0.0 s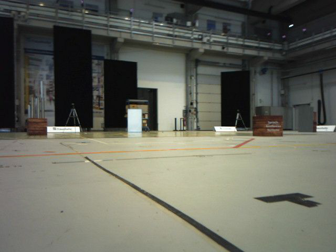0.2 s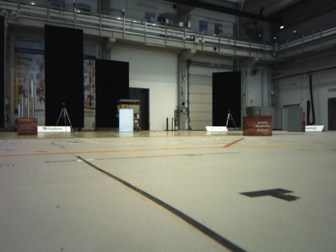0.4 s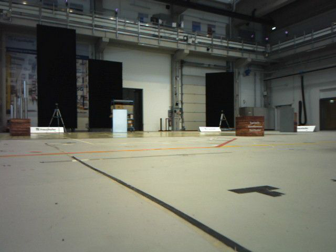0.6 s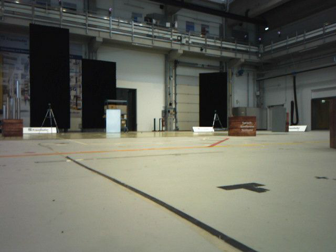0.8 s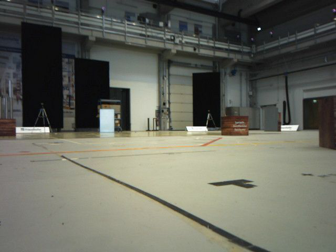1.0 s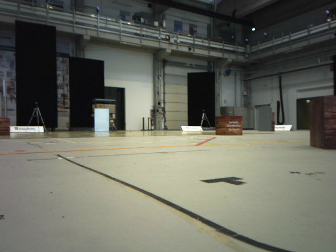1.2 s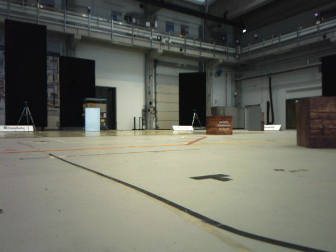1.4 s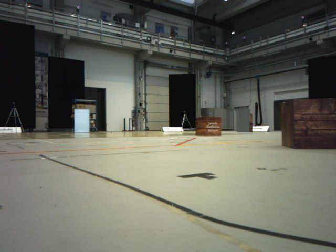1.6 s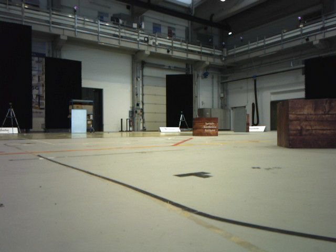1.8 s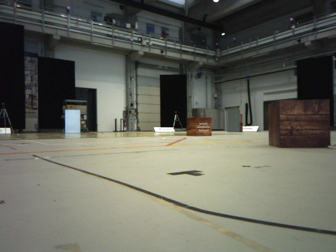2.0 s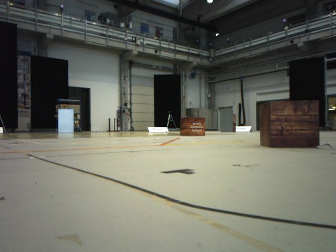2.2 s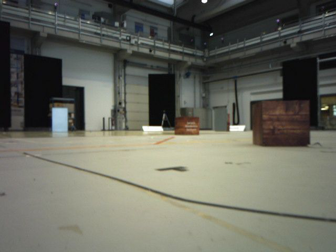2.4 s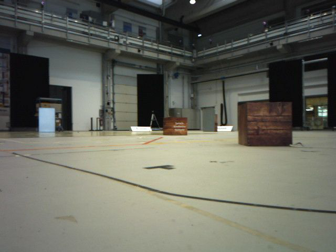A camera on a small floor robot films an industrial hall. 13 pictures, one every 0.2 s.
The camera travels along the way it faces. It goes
backward.
0.0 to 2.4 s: The scene slides to the left, as the camera pans about 15 degrees to its right. It travels backward, about 0.5 m, so what stands in front gets smaller.
The film runs backward here.
